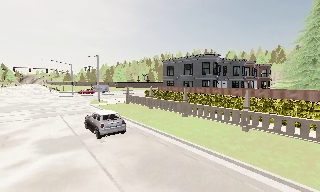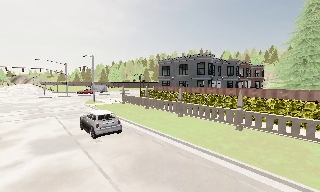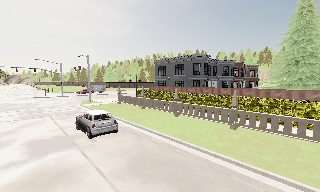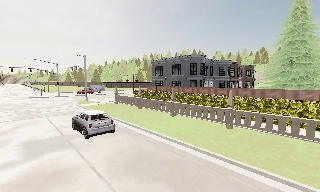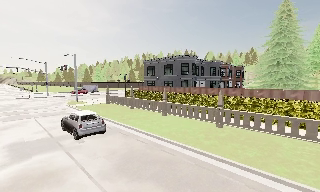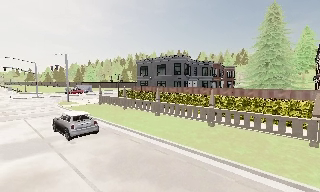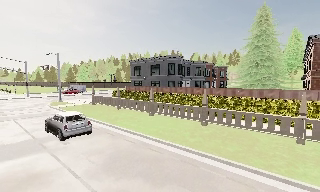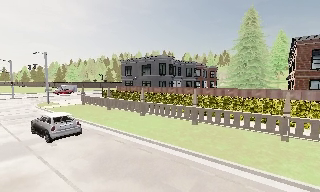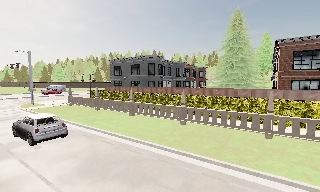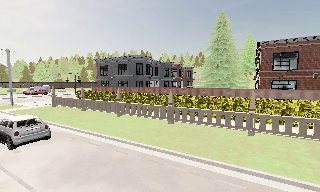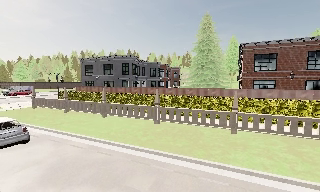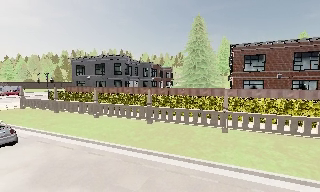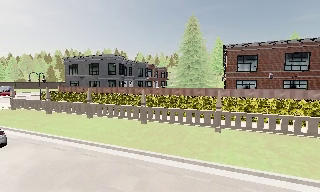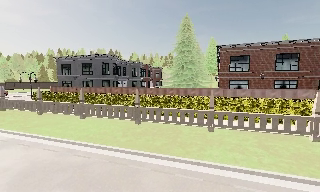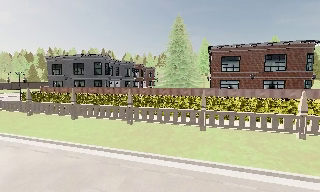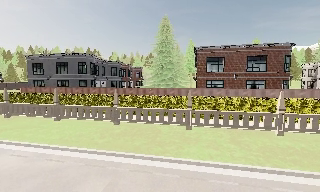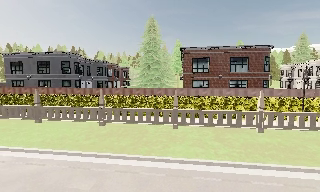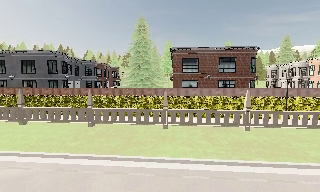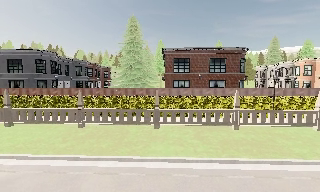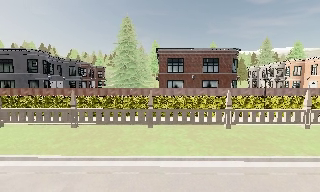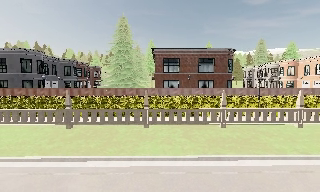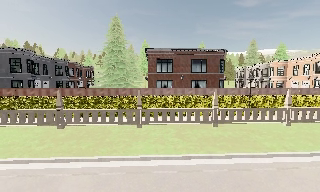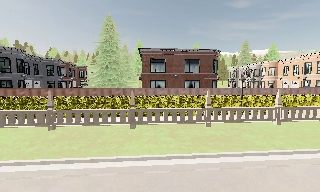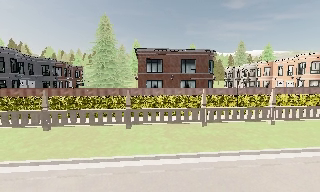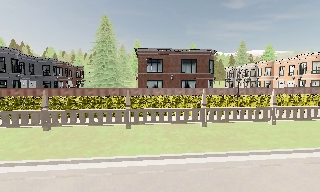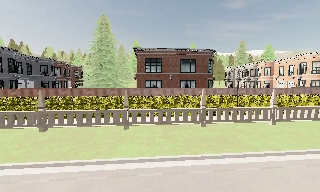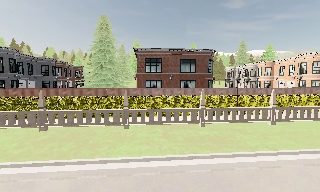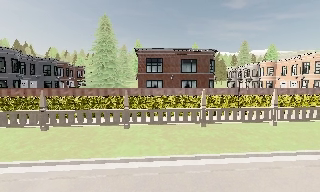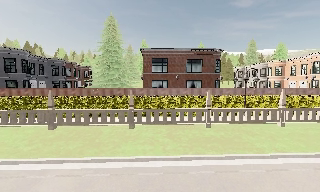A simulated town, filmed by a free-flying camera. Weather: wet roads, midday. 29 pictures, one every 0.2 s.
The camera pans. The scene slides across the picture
to the left.
The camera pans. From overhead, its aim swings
clockwise.
0.0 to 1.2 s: The scene slides to the left, as the camera pans about 10 degrees to its right. It travels backward, about 0.5 m, so what stands in front gets smaller.
1.2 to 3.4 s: The camera swings to its right by about 35 degrees, and the scene slides to the left. It travels to its right, about 1 m, so close, fixed things drift to the left.
3.4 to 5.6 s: The camera travels to its right, about 1 m, so close, fixed things drift to the left.
The film runs backward here.
